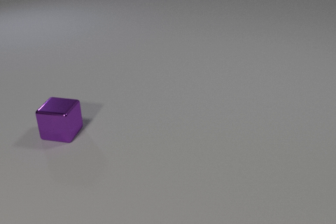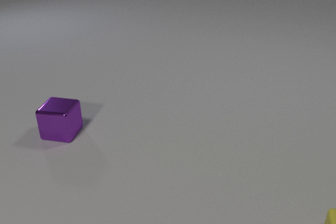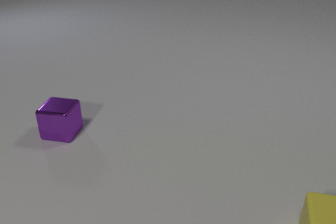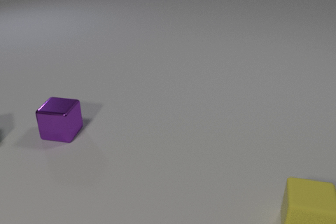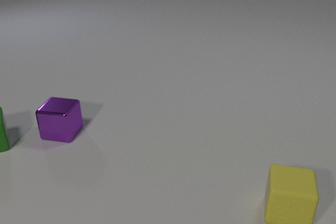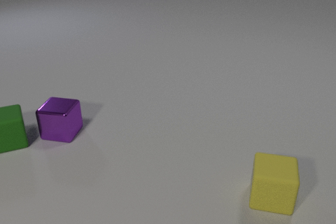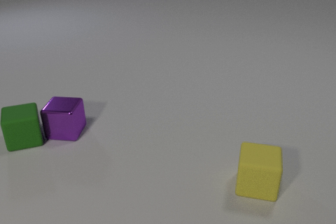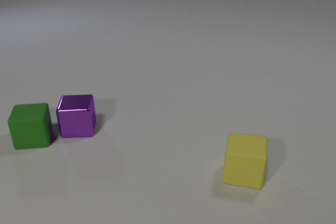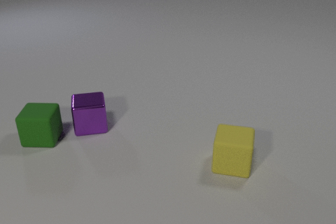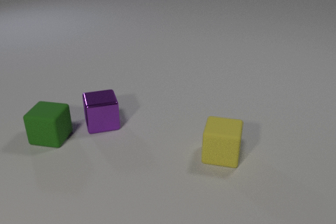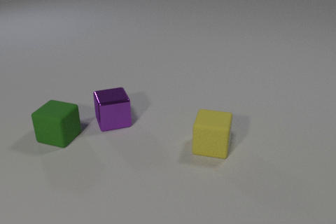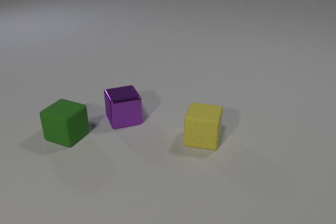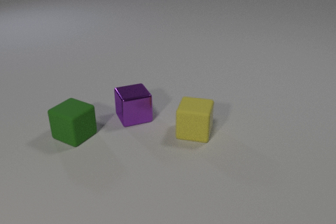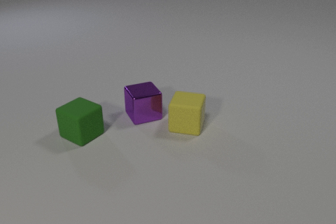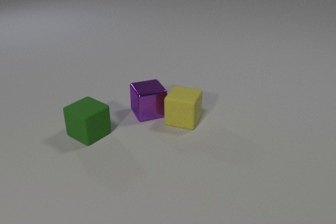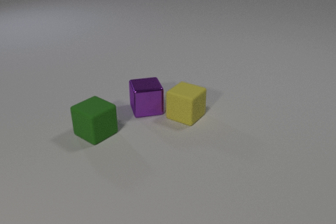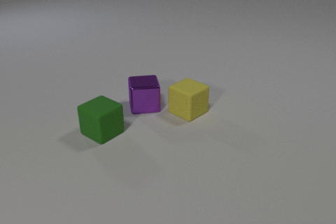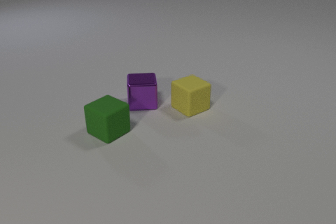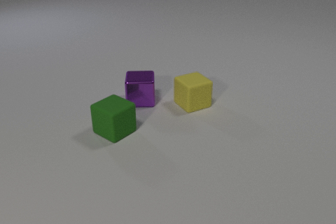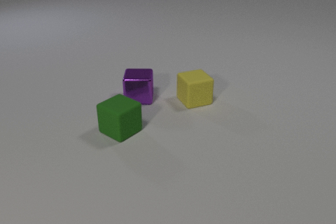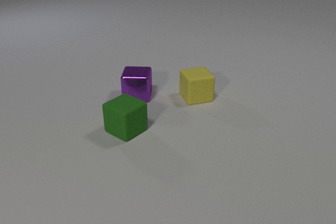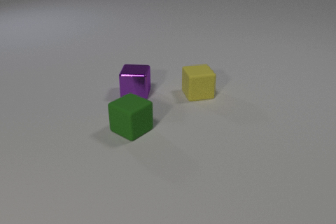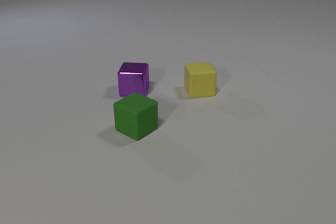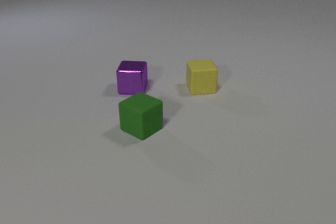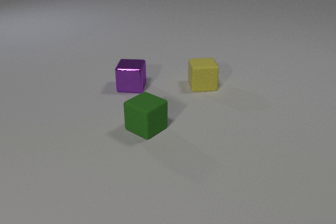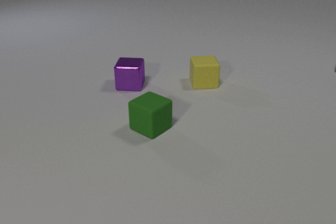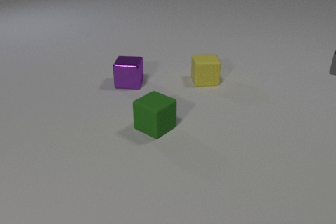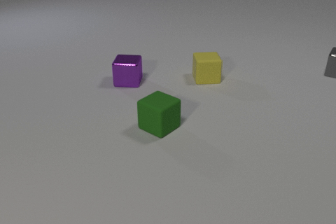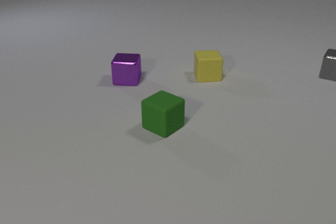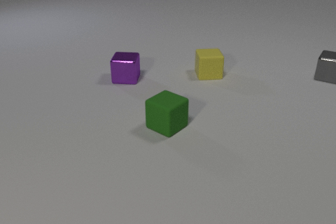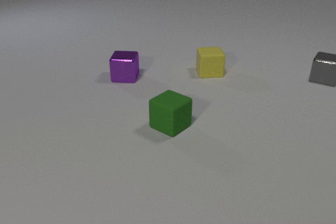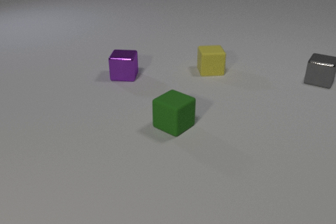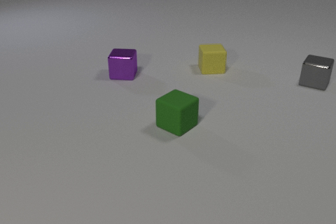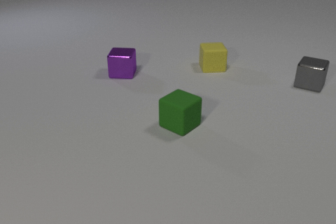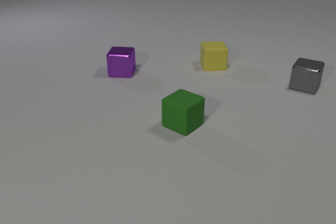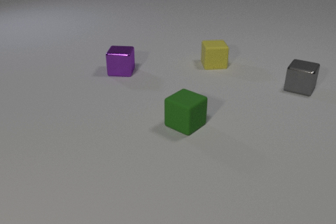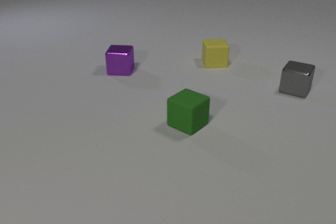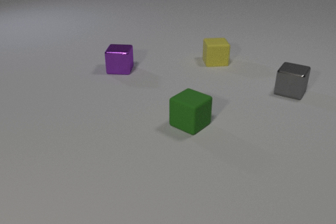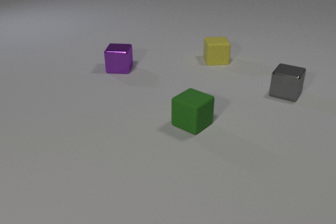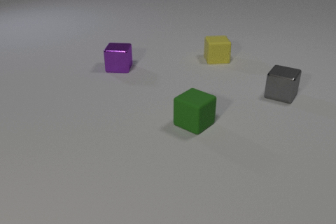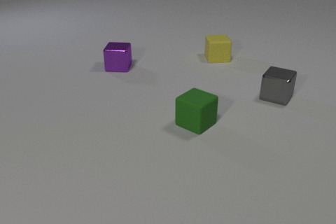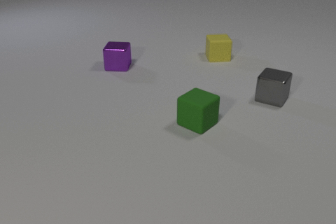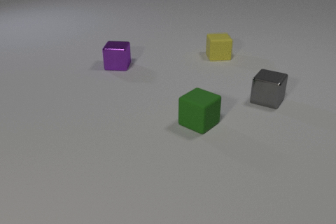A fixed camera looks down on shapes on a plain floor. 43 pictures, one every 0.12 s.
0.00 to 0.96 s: The green rubber cube comes in at the left edge, slides to the right, spins clockwise seen from above by about 30 degrees, its near face sliding to the left. The purple metal cube slides to the right, spins so that its near face slides to the right, counterclockwise seen from above. The yellow rubber cube comes in at the bottom edge, slides to the left and away from the camera. The green rubber cube and the purple metal cube collide.
0.96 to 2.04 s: The green rubber cube slides to the right, spins so that its near face slides to the left, clockwise seen from above. The purple metal cube slides to the right and away from the camera. The yellow rubber cube slides away from the camera and to the left, spins clockwise seen from above by about 45 degrees, its near face sliding to the left. The purple metal cube and the yellow rubber cube collide.
2.04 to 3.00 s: The green rubber cube slides to the right. The purple metal cube slides away from the camera. The yellow rubber cube slides away from the camera, spins so that its near face slides to the left, clockwise seen from above.
3.00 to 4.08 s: The green rubber cube slides to the right. The purple metal cube slides away from the camera. The gray metal cube slides toward the camera and to the left. The yellow rubber cube slides away from the camera.
4.08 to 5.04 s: The green rubber cube slides to the right. The purple metal cube slides away from the camera. The gray metal cube slides toward the camera and to the left. The yellow rubber cube slides away from the camera.
What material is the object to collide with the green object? metal.
What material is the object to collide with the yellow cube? metal.
Are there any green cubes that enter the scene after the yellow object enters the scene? yes.
